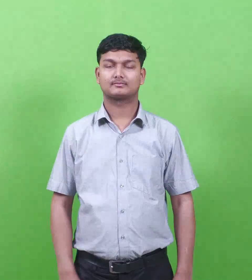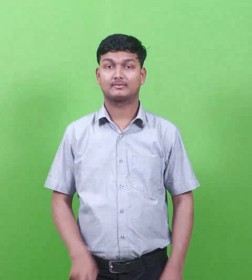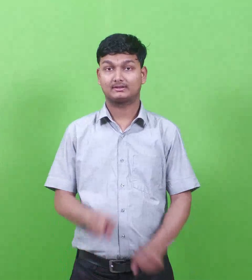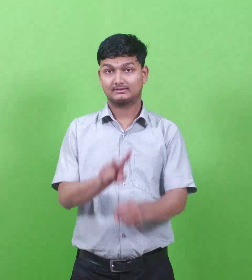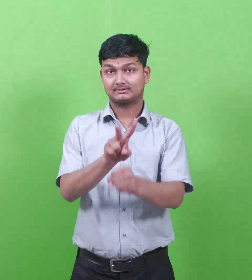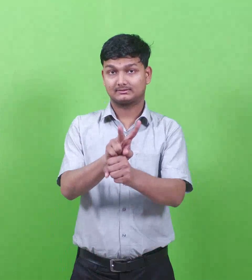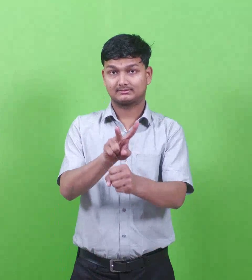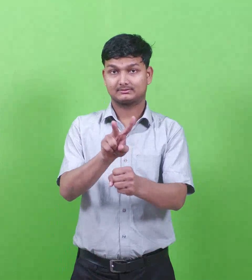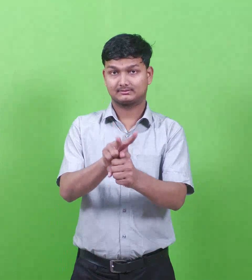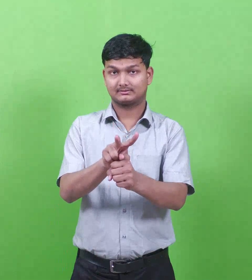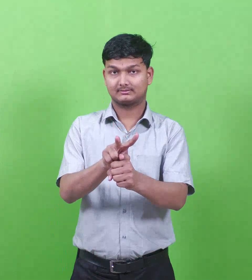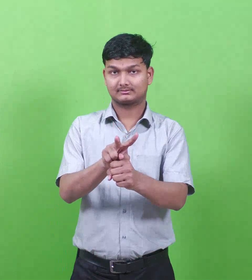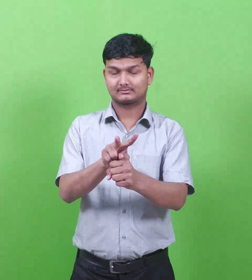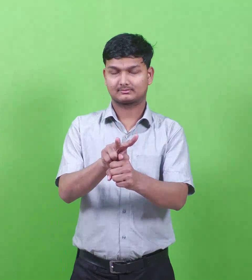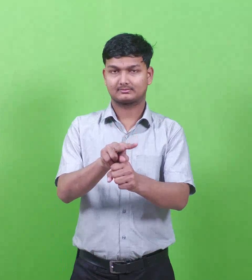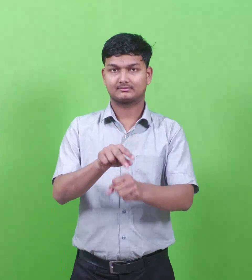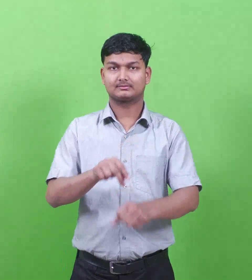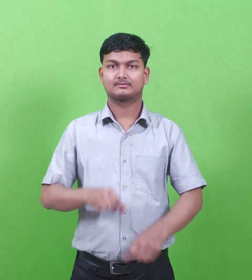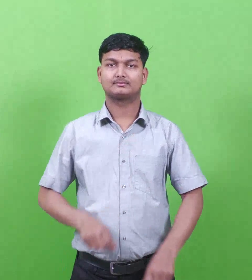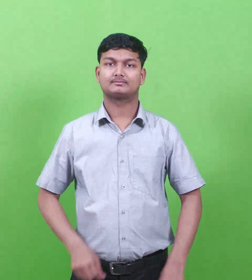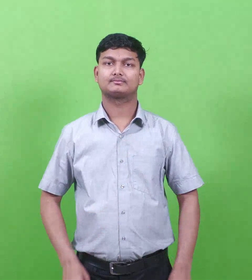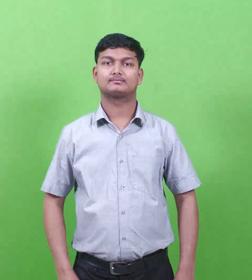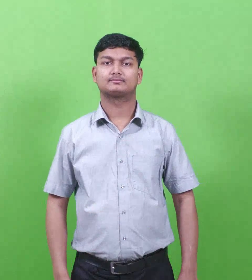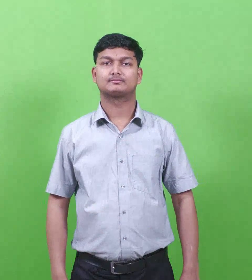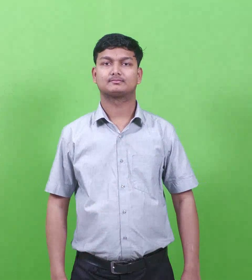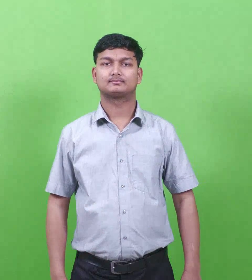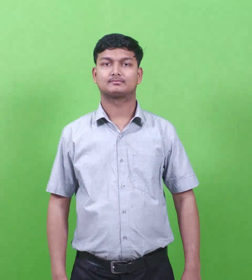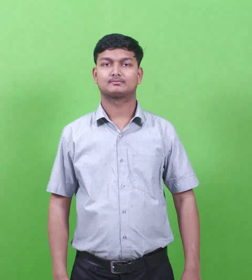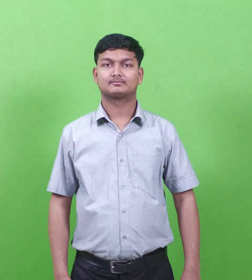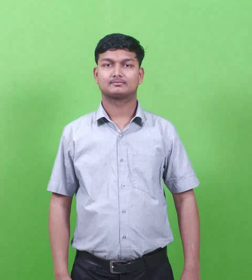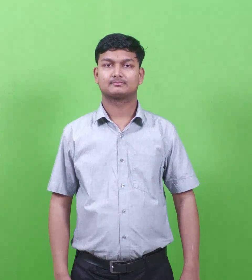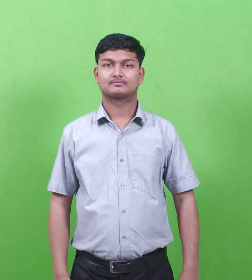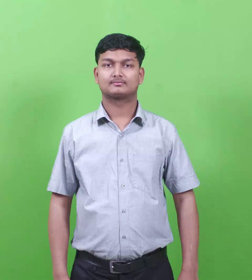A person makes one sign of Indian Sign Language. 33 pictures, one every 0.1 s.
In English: zeboiim
